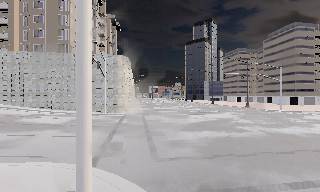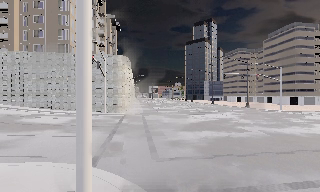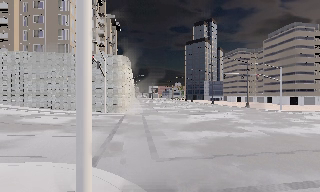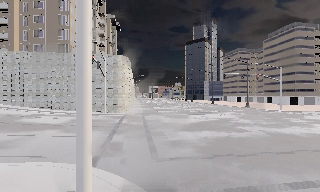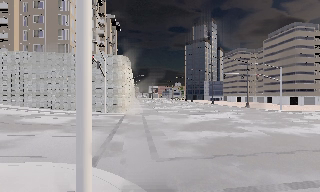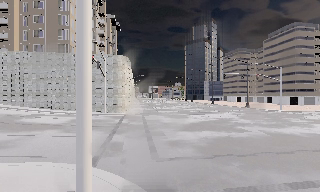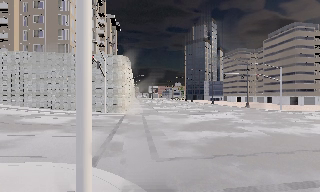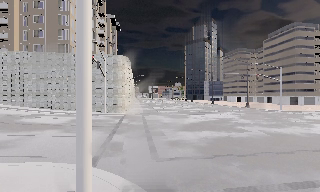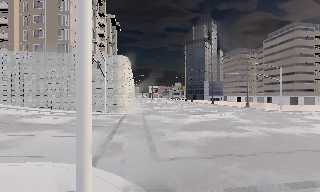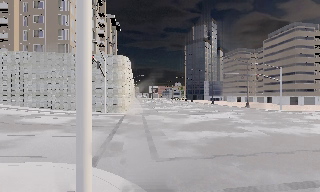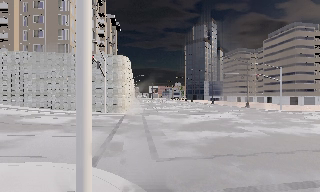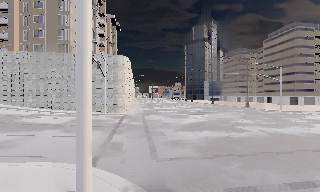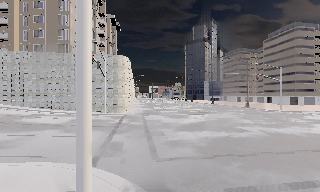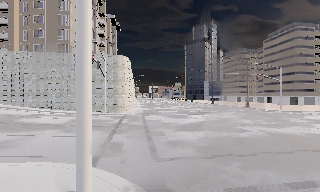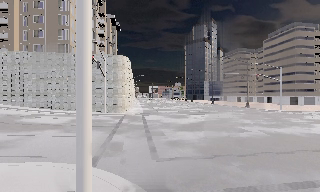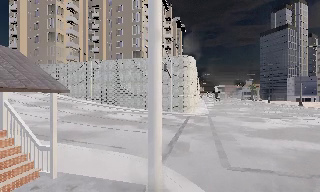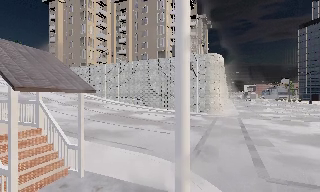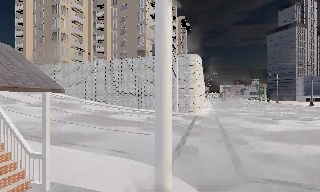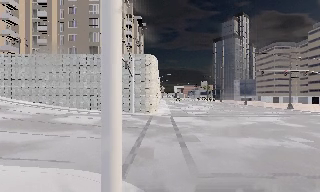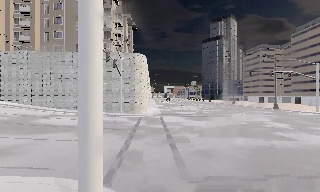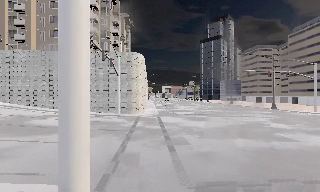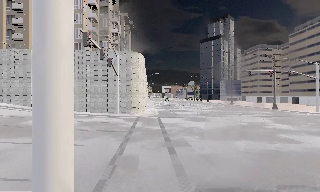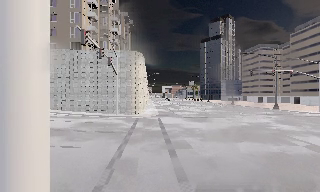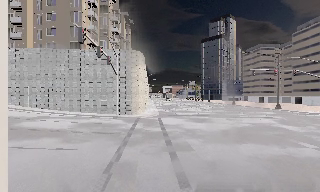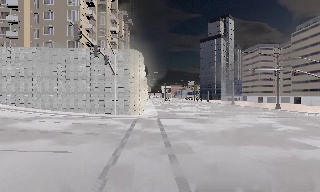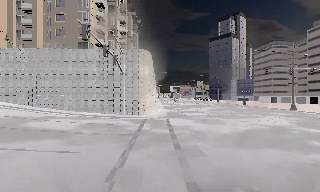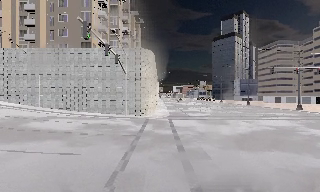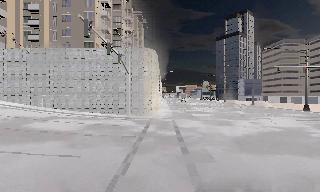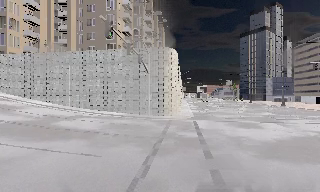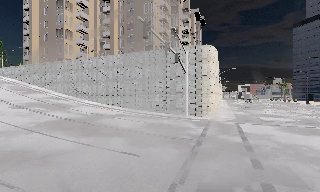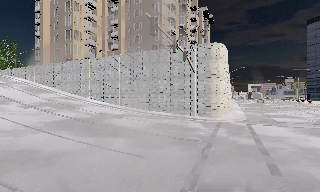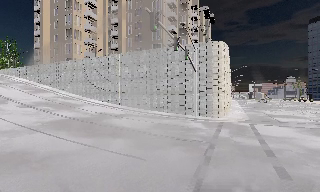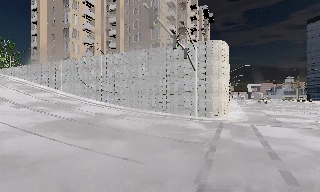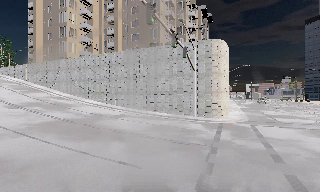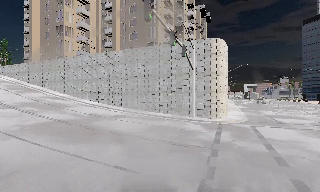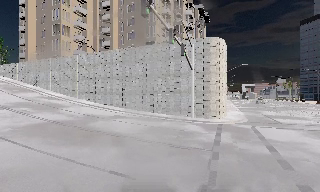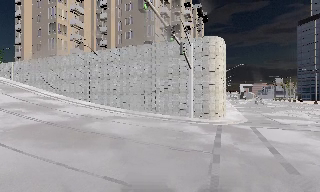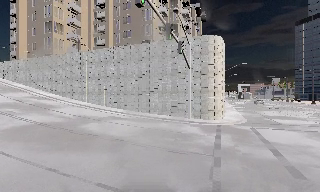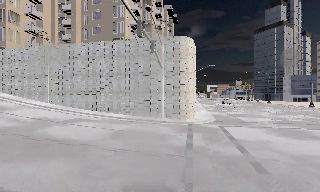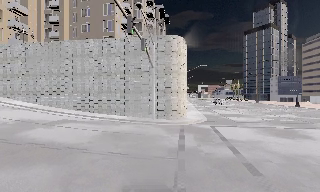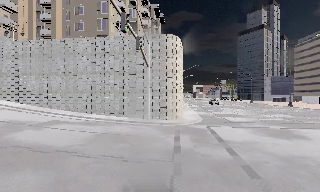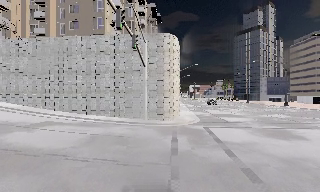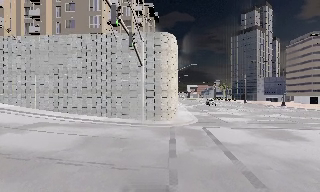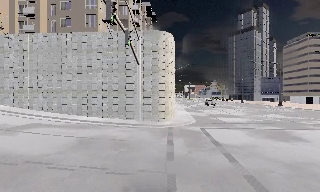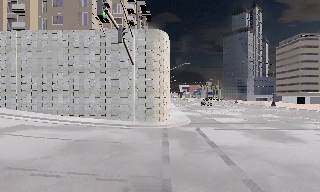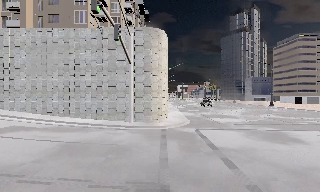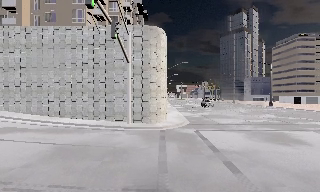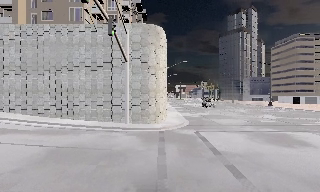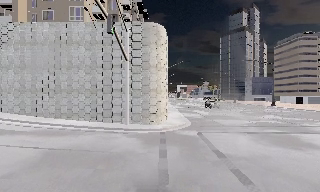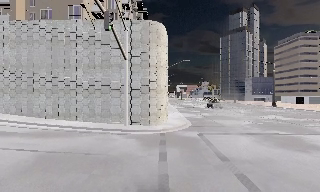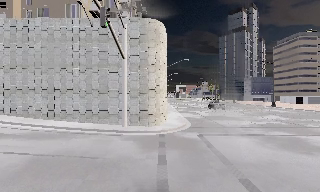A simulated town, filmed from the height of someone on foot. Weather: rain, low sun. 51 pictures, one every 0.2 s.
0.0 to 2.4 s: The camera keeps its place and its aim.
2.4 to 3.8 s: The camera travels forward, about 1.5 m, so what stands in front looms larger. It gains speed.
3.8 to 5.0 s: The camera travels forward, about 2 m, so what stands in front looms larger.
5.0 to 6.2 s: The camera pans to its left, which is counterclockwise from overhead, by about 25 degrees. It travels forward, about 2 m, so what stands in front looms larger.
6.2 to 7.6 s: The scene slides to the left, as the camera pans about 15 degrees to its right. It travels forward, about 2.5 m, so what stands in front looms larger.
7.6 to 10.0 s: The camera pans to its right, which is clockwise from overhead, by about 10 degrees. It travels forward, about 4 m, so what stands in front looms larger.
The film runs forward here.
